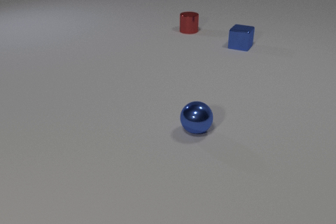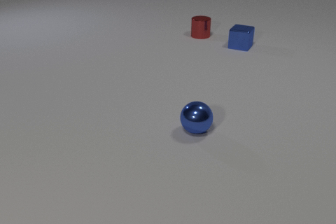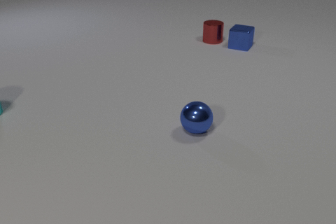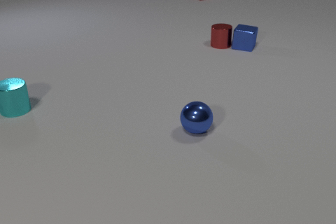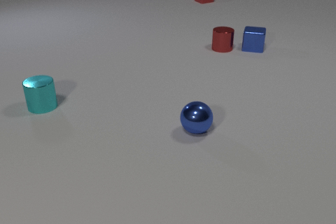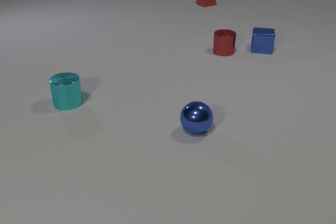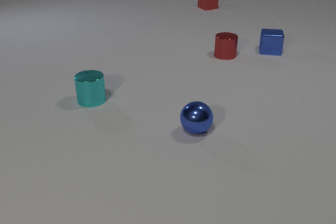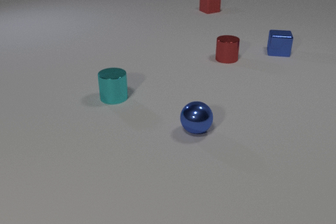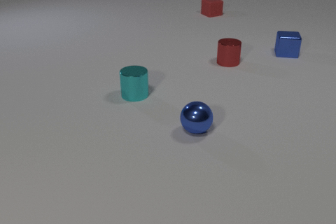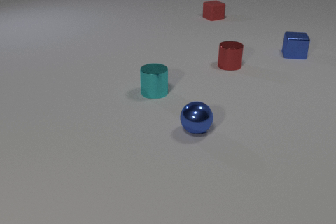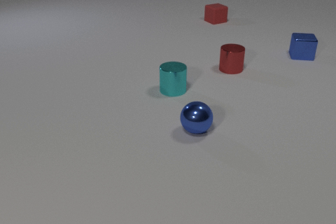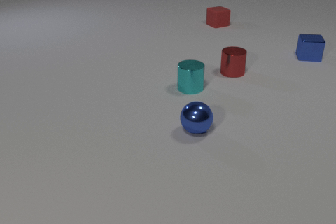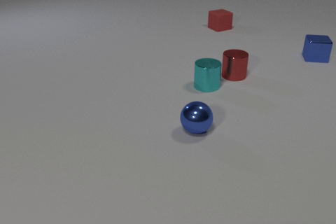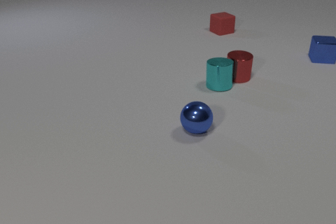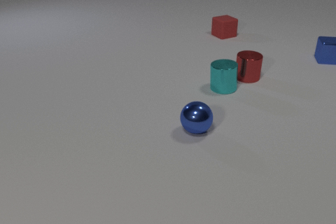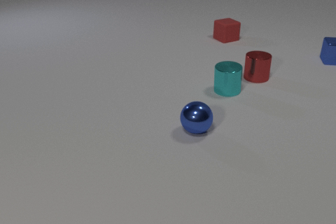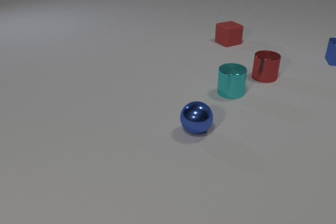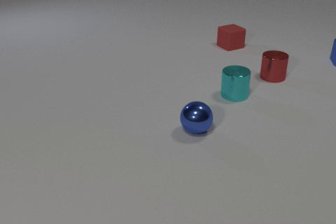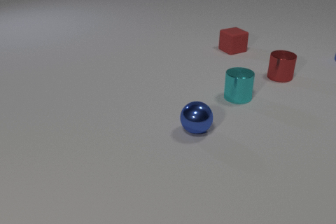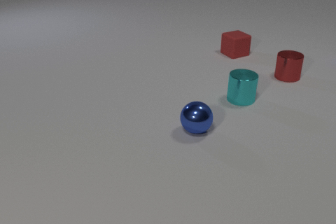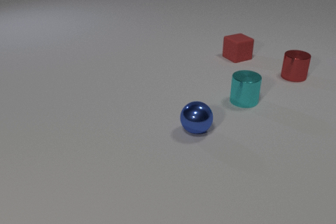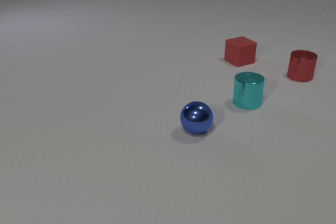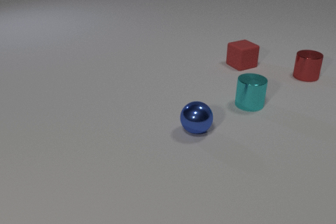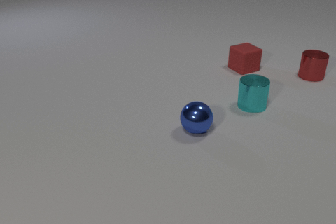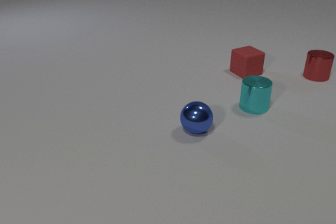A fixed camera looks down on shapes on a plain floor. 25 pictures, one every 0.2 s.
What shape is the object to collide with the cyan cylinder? cylinder.
How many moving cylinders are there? 2.
Are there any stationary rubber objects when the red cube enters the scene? no.
0.0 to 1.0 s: The red metal cylinder slides toward the camera and to the right. The blue metal cube slides to the right. The cyan metal cylinder comes in at the left edge, slides to the right. The red rubber cube comes in at the top edge, slides toward the camera. The red metal cylinder and the blue metal cube collide.
1.0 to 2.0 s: The red metal cylinder slides toward the camera. The blue metal cube slides to the right. The cyan metal cylinder slides to the right. The red rubber cube slides toward the camera.
2.0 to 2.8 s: The red metal cylinder slides toward the camera and to the right. The blue metal cube slides to the right. The cyan metal cylinder slides to the right. The red rubber cube slides toward the camera. The red metal cylinder and the cyan metal cylinder collide.
2.8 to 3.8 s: The red metal cylinder slides to the right. The blue metal cube slides to the right, leaves at the right edge. The cyan metal cylinder slides toward the camera and to the right. The red rubber cube slides toward the camera.
3.8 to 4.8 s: The red metal cylinder slides to the right and away from the camera. The cyan metal cylinder slides toward the camera and to the right. The red rubber cube slides toward the camera.
